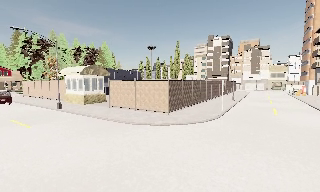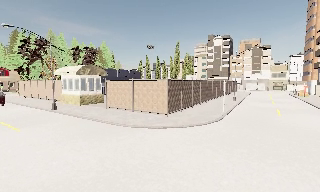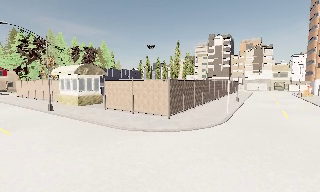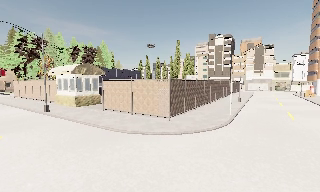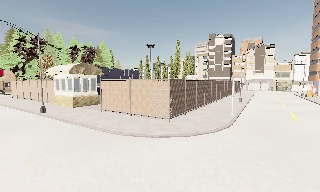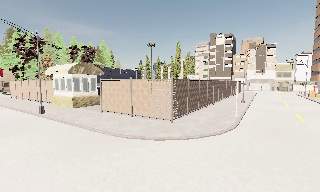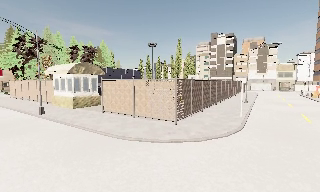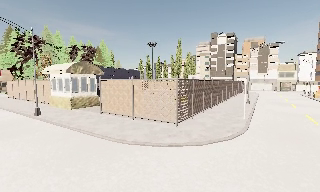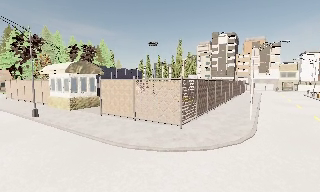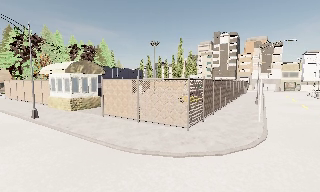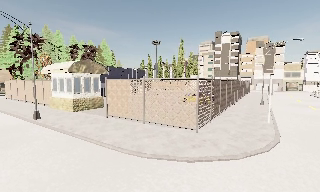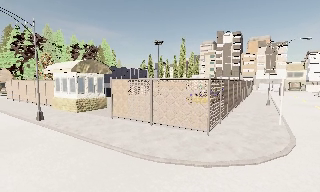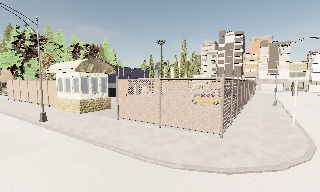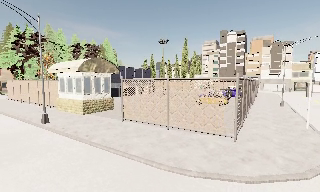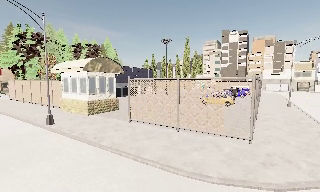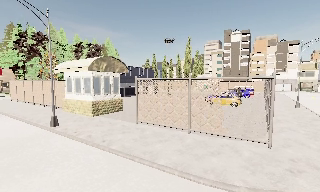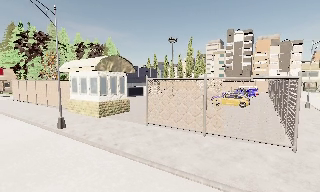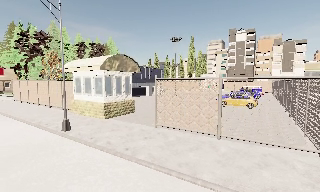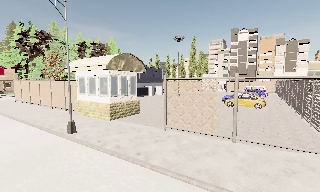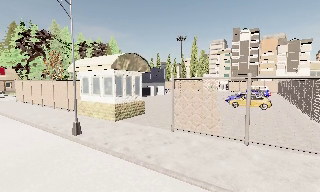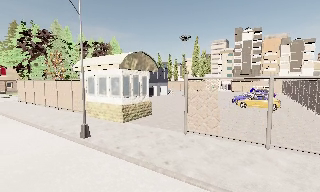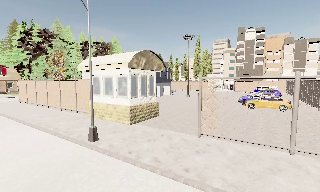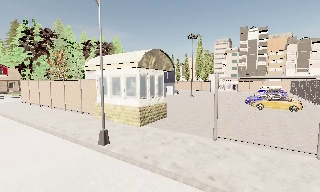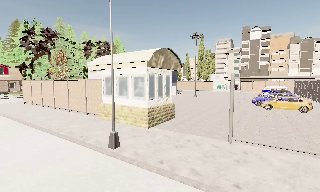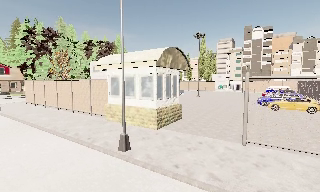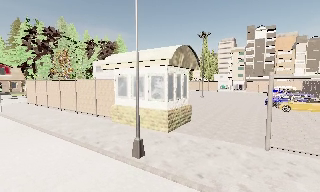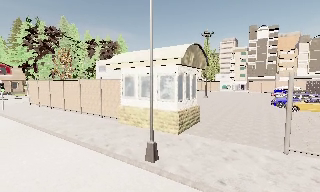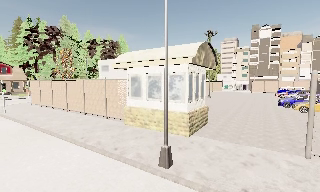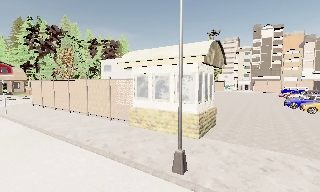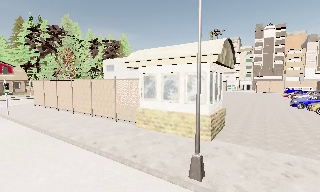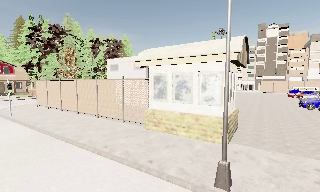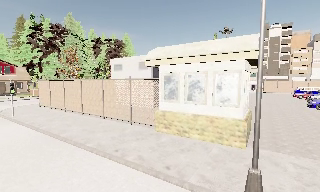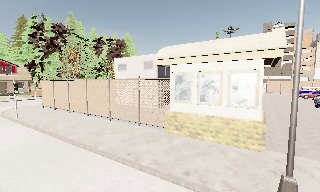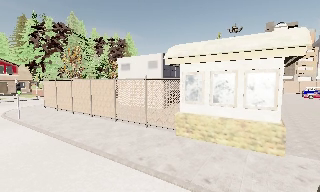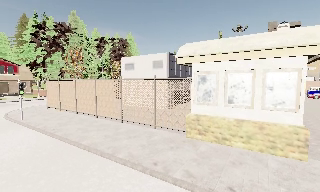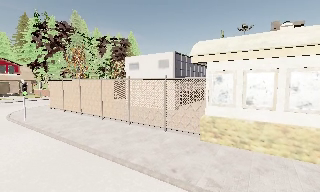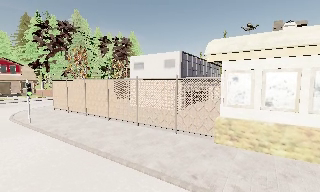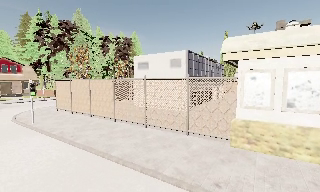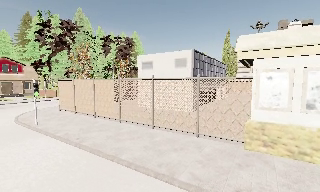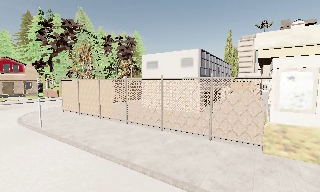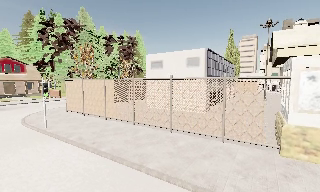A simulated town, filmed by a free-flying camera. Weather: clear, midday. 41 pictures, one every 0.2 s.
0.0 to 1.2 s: The camera travels forward, about 3 m, so what stands in front looms larger. It loses speed.
1.2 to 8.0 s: The camera travels to its left and forward, about 25 m, so close, fixed things drift to the right.
The film runs forward here.
